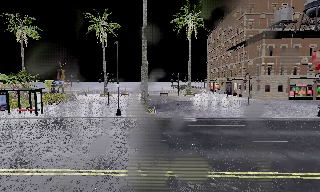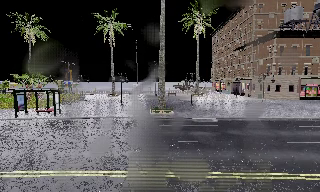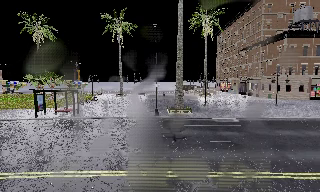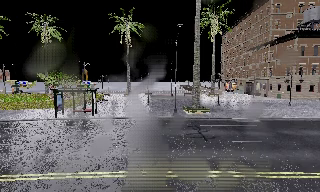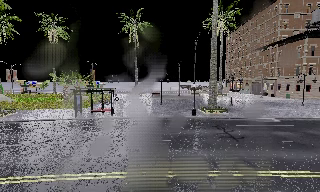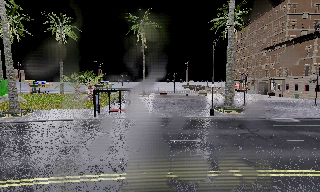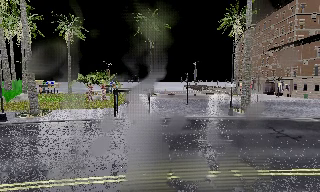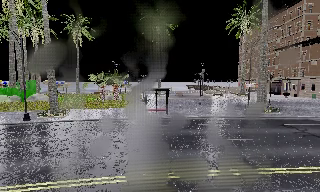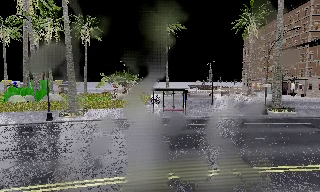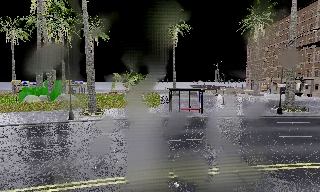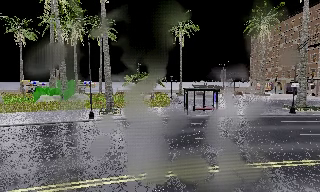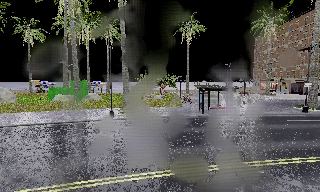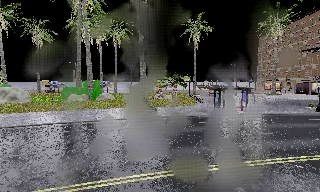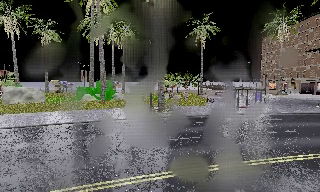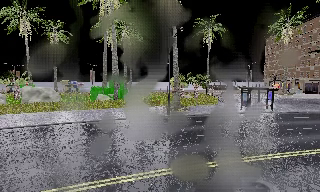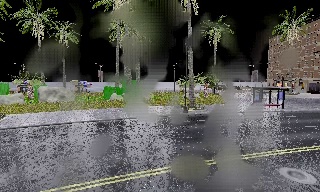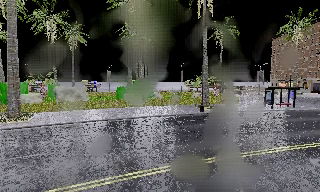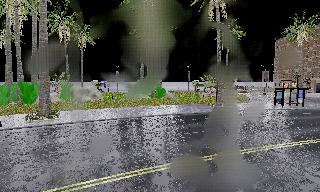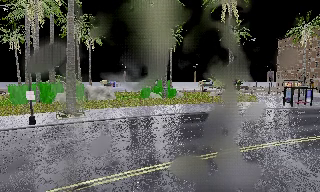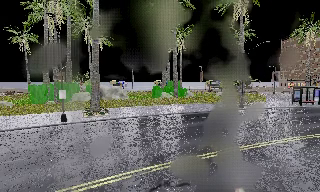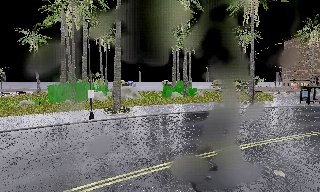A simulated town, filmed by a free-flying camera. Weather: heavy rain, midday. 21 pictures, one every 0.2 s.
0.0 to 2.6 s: The camera travels to its left, about 25 m, so close, fixed things drift to the right.
2.6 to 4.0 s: The camera travels to its left and backward, about 15 m, so close, fixed things drift to the right.
The film runs backward here.
